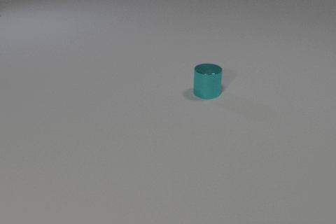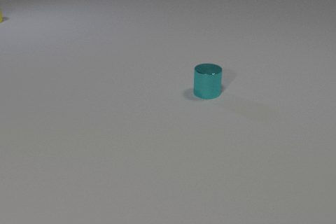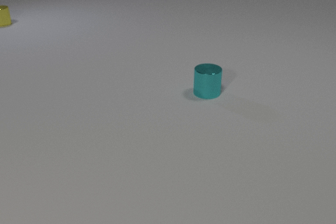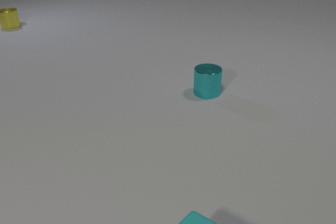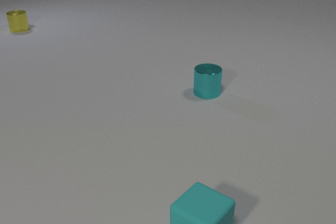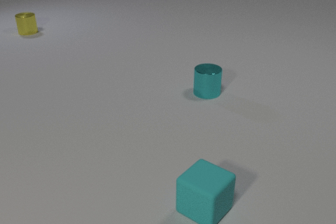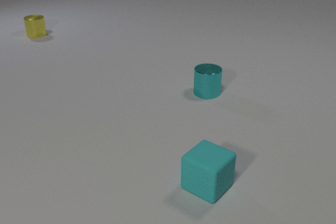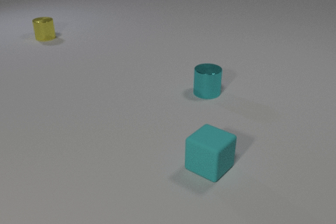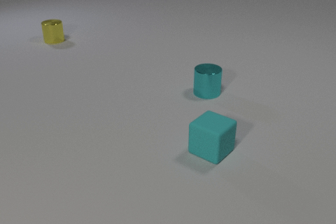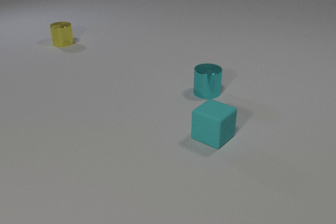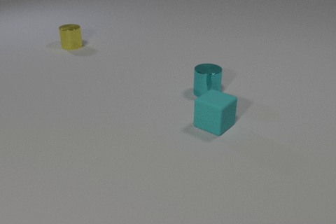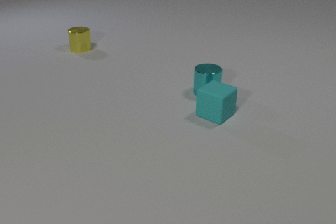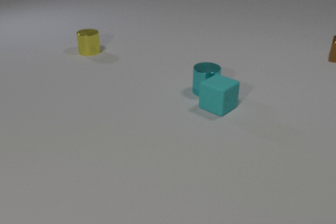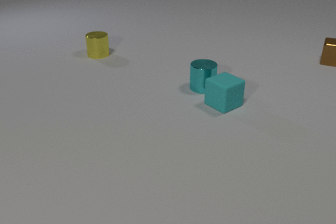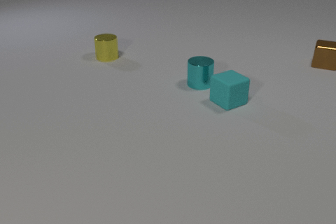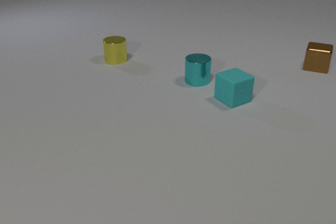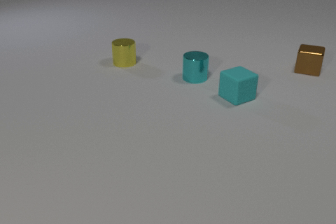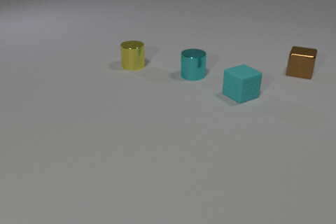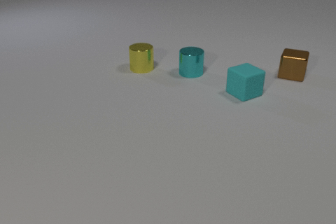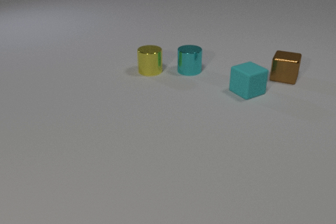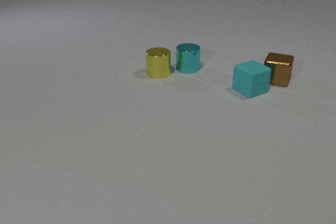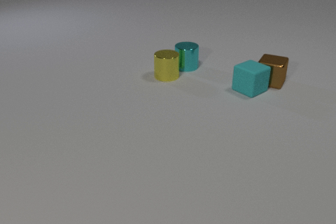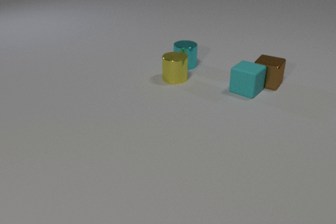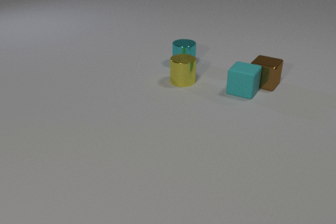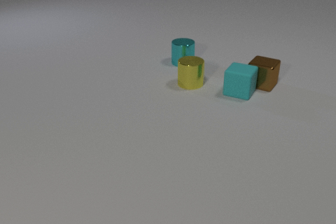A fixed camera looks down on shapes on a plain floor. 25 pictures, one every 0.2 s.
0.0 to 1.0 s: The cyan rubber cube comes in at the bottom edge, slides away from the camera. The yellow metal cylinder comes in at the left edge, slides toward the camera and to the right.
1.0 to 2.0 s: The cyan rubber cube slides away from the camera. The yellow metal cylinder slides toward the camera and to the right.
2.0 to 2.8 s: The cyan rubber cube slides away from the camera. The cyan metal cylinder slides away from the camera. The brown metal cube comes in at the right edge, slides toward the camera and to the left. The yellow metal cylinder slides toward the camera and to the right. The cyan rubber cube and the cyan metal cylinder collide.
2.8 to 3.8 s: The cyan rubber cube slides away from the camera and to the right. The cyan metal cylinder slides away from the camera. The brown metal cube slides toward the camera and to the left. The yellow metal cylinder slides to the right and toward the camera.
3.8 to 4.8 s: The cyan rubber cube slides to the left, spins so that its near face slides to the right, counterclockwise seen from above. The cyan metal cylinder slides away from the camera. The brown metal cube slides toward the camera and to the left. The yellow metal cylinder slides to the right and toward the camera. The cyan rubber cube and the brown metal cube collide.
How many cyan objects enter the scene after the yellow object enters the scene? 1.
Are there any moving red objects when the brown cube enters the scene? no.
How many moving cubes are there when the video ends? 2.
